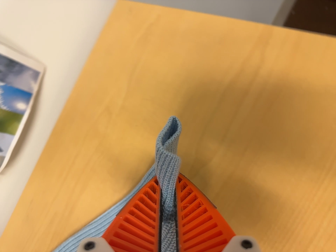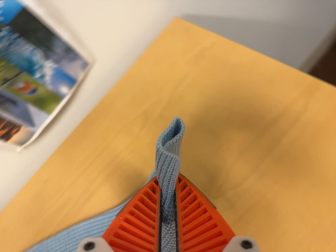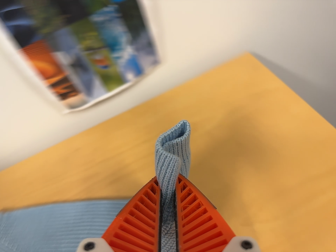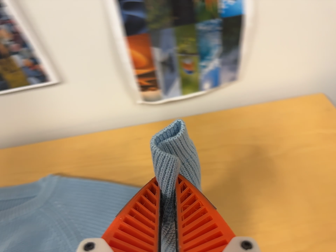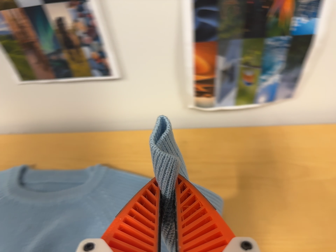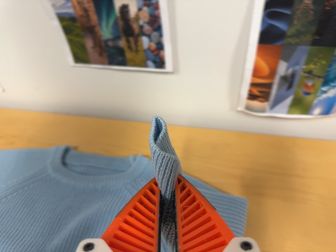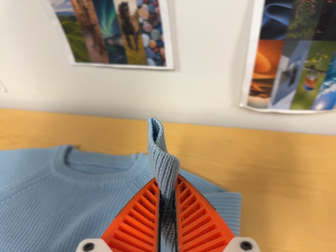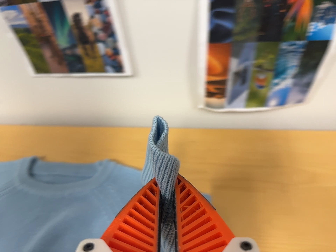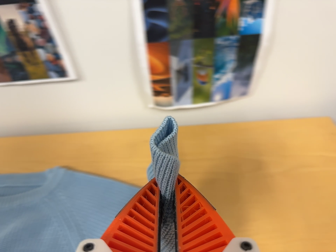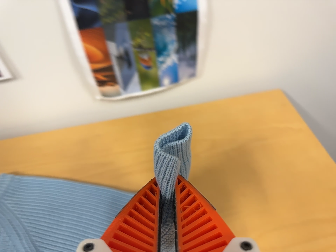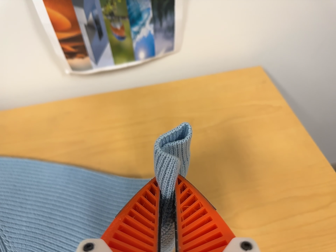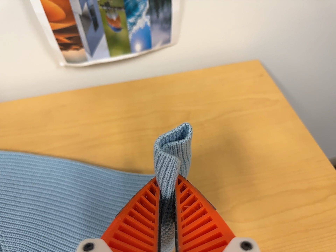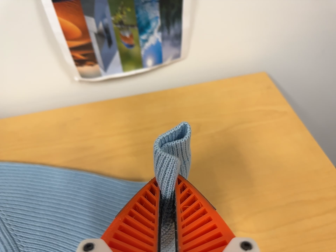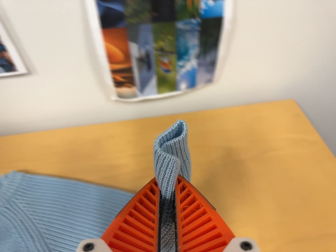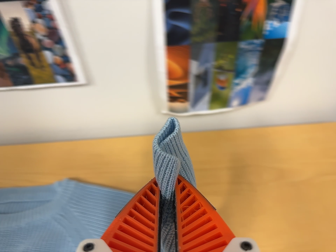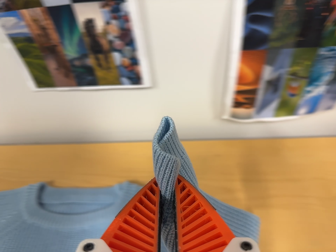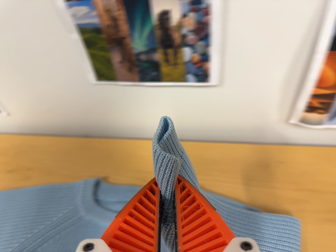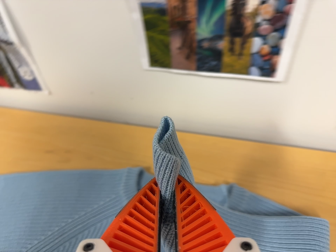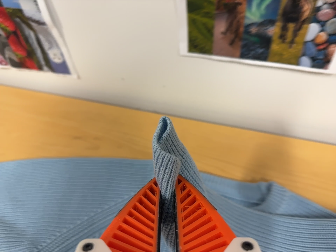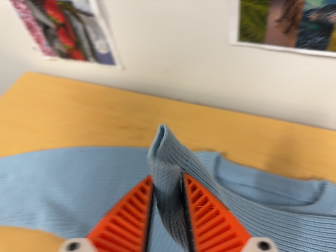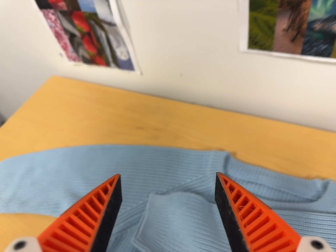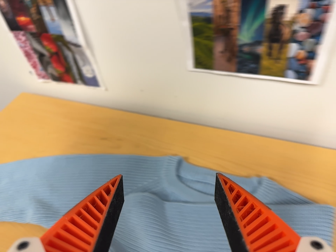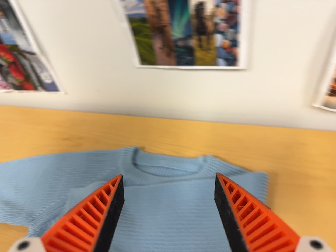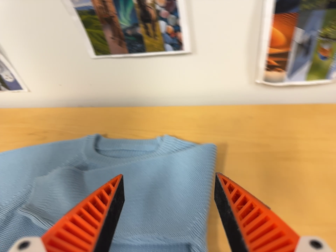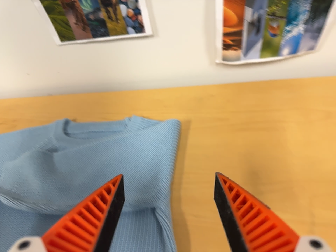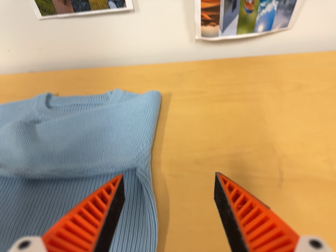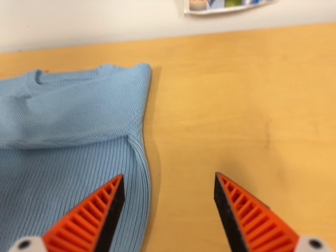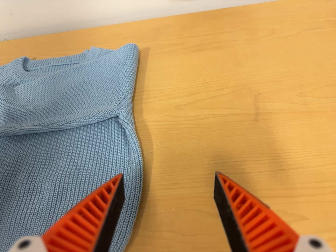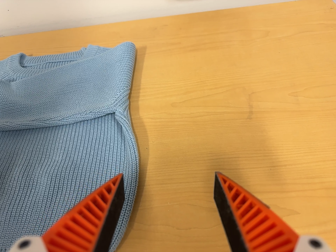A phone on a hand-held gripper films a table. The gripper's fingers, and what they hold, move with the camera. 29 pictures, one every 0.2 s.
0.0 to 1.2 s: The camera swings to its left by about 15 degrees, and the scene slides to the right. It travels to its left, about 30 cm, so close, fixed things drift to the right. Its aim tips toward the top of its view by about 10 degrees, and the scene shifts downward. It rolls about its line of sight by about 65 degrees, and the scene rotates clockwise.
1.2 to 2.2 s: The scene slides to the left, as the camera pans about 20 degrees to its right. It travels to its right, about 14 cm, so close, fixed things drift to the left. It rolls about its line of sight by about 15 degrees, and the scene rotates counterclockwise.
2.2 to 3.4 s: The scene slides to the right, as the camera pans about 20 degrees to its left. It travels to its left, about 32 cm, so close, fixed things drift to the right. It rolls about its line of sight by about 20 degrees, and the scene rotates clockwise.
3.4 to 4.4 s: The camera travels backward, toward the bottom of its view and to its right, about 12 cm, so what stands in front gets smaller.
4.4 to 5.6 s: The scene slides to the left, as the camera pans about 15 degrees to its right. It travels toward the bottom of its view, to its right and backward, about 22 cm, so close, fixed things drift upward. It rolls about its line of sight by about 10 degrees, and the scene rotates counterclockwise.
The film runs forward here.
